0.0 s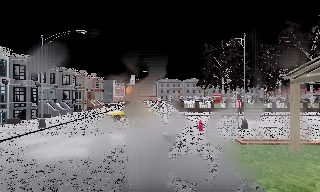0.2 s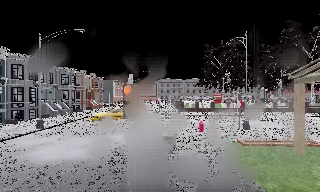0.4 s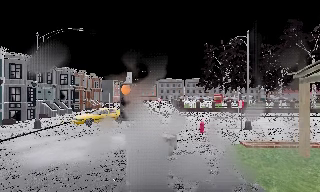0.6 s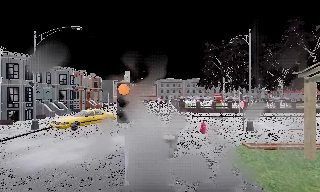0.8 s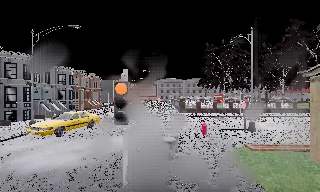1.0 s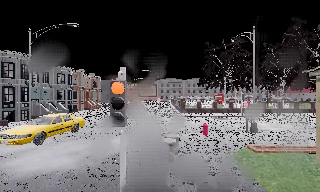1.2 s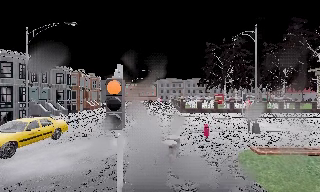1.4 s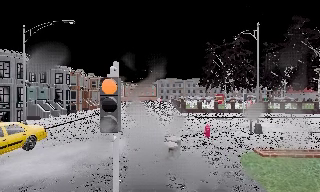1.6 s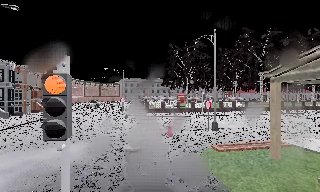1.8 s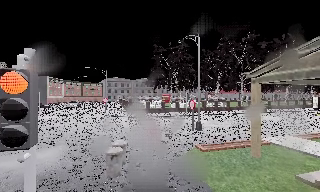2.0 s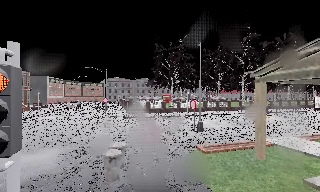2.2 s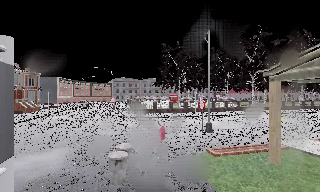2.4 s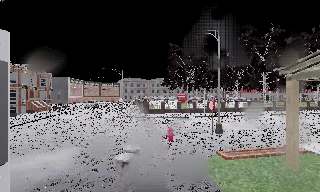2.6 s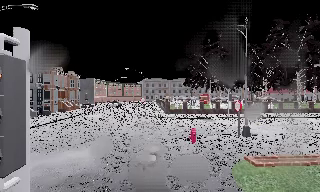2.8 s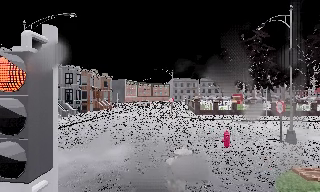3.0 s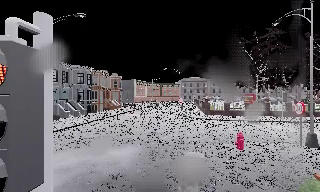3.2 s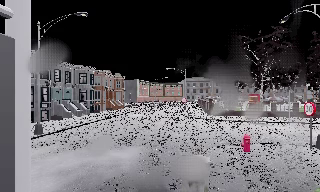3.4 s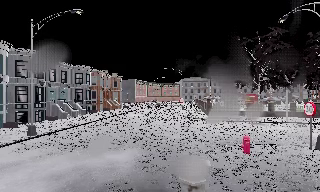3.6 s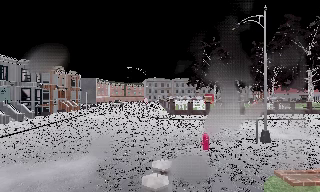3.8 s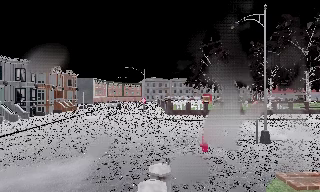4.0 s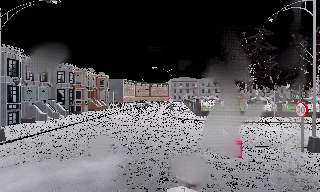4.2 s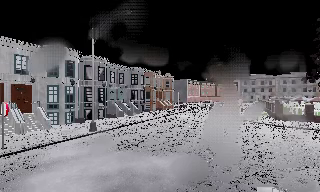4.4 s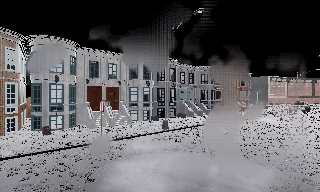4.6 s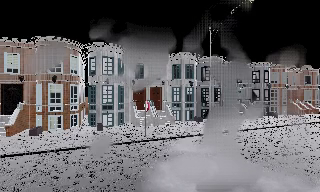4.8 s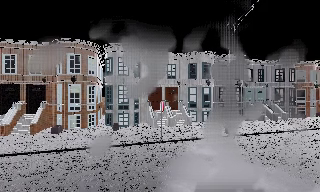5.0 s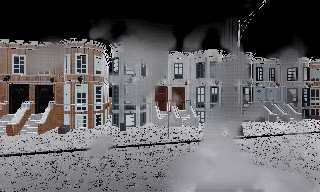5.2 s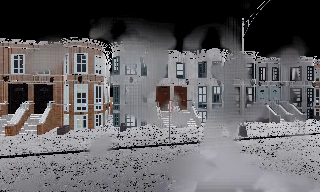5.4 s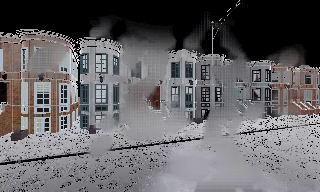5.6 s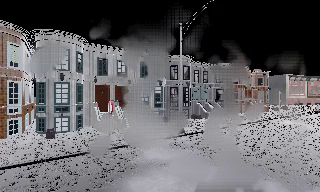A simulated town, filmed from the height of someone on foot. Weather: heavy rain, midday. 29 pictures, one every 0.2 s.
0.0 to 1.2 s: The camera travels forward, about 1.5 m, so what stands in front looms larger.
1.2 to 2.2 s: The camera pans to its right, which is clockwise from overhead, by about 15 degrees. It travels forward, about 1 m, so what stands in front looms larger.
2.2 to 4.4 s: The scene slides to the right, as the camera pans about 65 degrees to its left. It travels forward, about 2.5 m.
4.4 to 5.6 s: The camera travels forward, about 1.5 m, so what stands in front looms larger.
The film runs forward here.
